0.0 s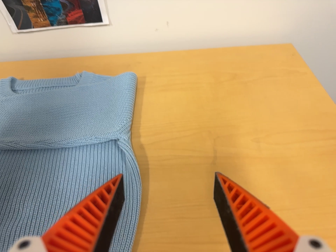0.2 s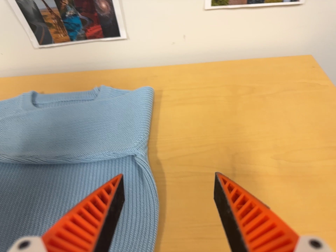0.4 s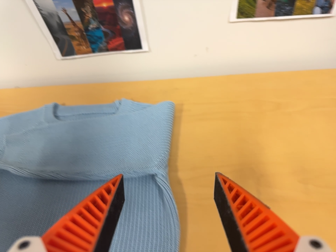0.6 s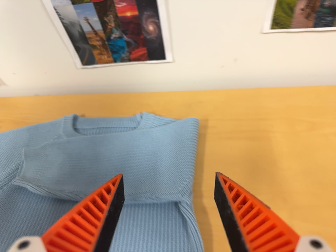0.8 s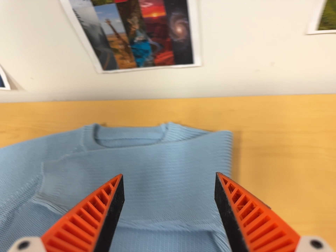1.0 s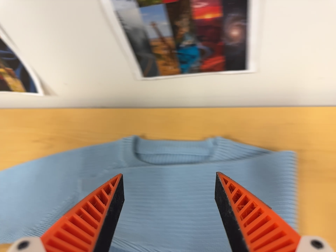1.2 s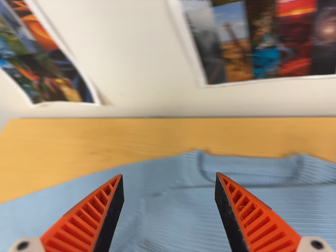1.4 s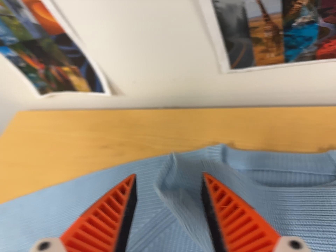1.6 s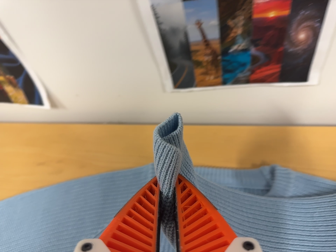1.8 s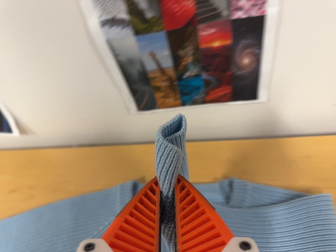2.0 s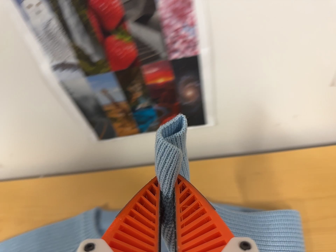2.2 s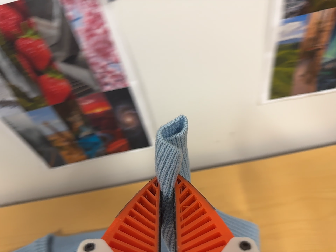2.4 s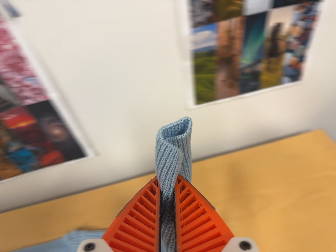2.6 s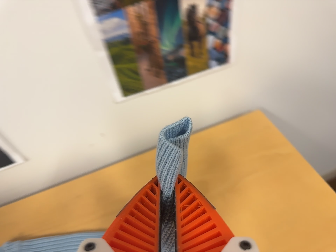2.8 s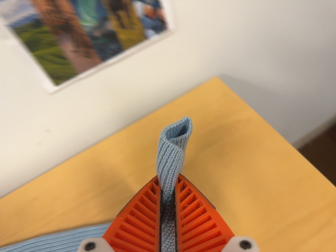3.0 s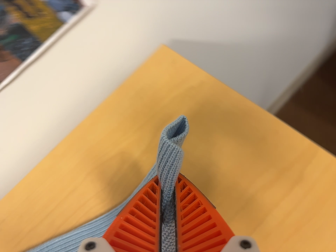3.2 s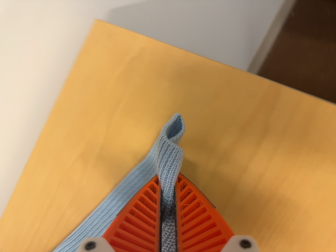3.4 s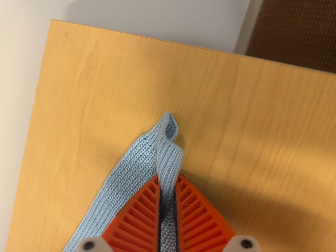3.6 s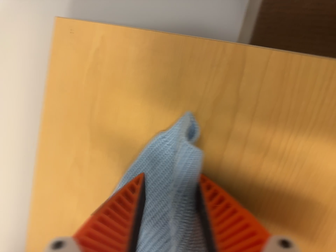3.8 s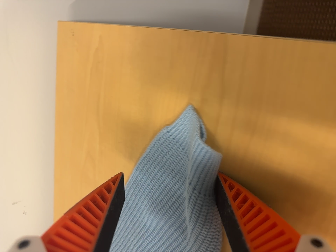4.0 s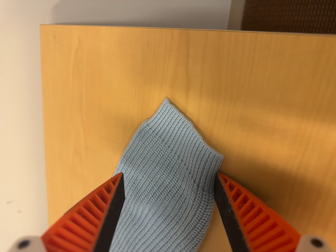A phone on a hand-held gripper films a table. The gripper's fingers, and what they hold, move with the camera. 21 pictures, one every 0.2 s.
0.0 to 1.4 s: The camera swings to its left by about 30 degrees, and the scene slides to the right. It travels forward, toward the top of its view and to its left, about 34 cm, so what stands in front looms larger.
1.4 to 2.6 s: The scene slides to the left, as the camera pans about 35 degrees to its right. It travels to its right, about 30 cm, so close, fixed things drift to the left. Its aim tips toward the top of its view by about 10 degrees, and the scene shifts downward. It rolls about its line of sight by about 20 degrees, and the scene rotates counterclockwise.
2.6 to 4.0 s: The camera pans to its left by about 15 degrees. It travels to its right, about 34 cm, so close, fixed things drift to the left. Its aim tips toward the bottom of its view by about 25 degrees, and the scene shifts upward. It rolls about its line of sight by about 60 degrees, and the scene rotates counterclockwise.
The film runs backward here.
